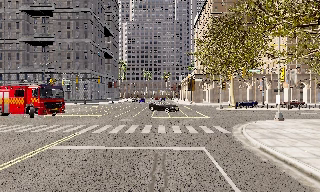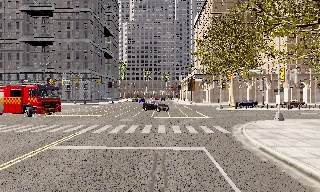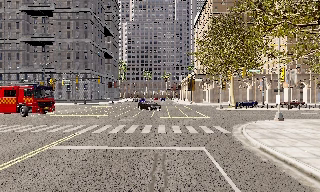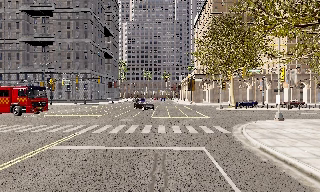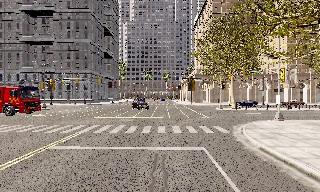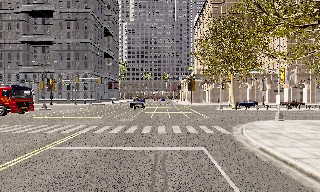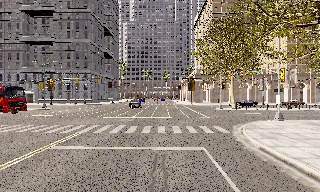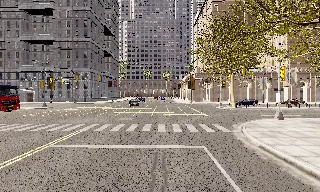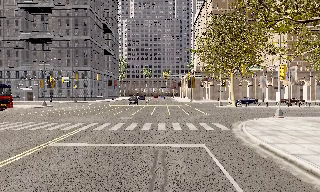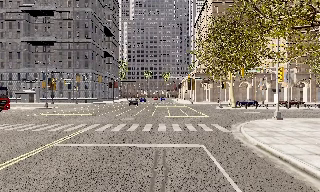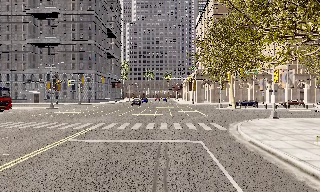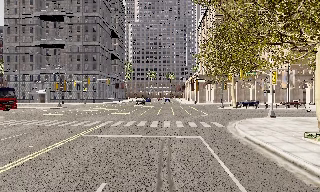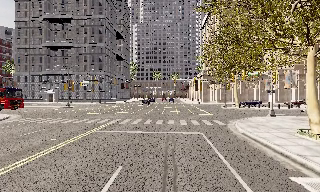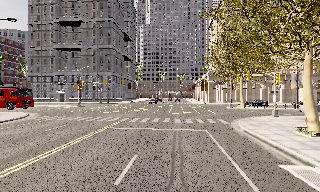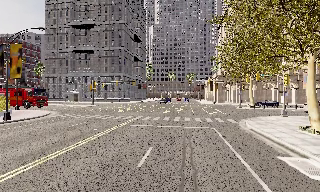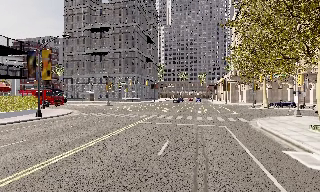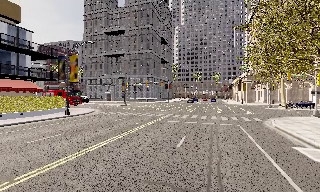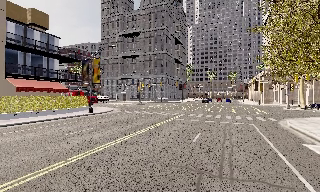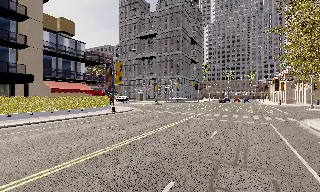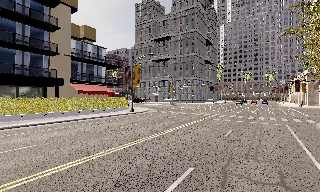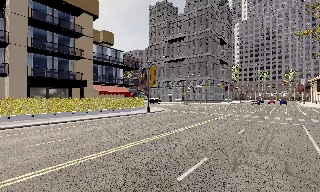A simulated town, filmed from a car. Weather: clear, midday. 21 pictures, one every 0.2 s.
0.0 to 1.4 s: The camera keeps its place and its aim.
1.4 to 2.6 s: The camera travels backward, about 4 m, so what stands in front gets smaller. It gains speed.
2.6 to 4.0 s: The scene slides to the right, as the camera pans about 30 degrees to its left. It travels backward, about 7 m.
The film runs backward here.
